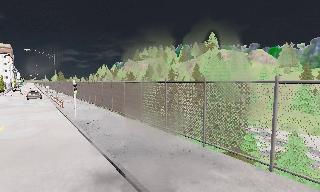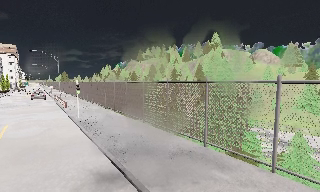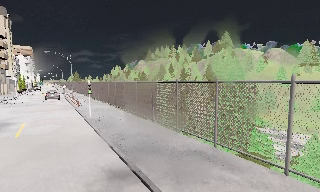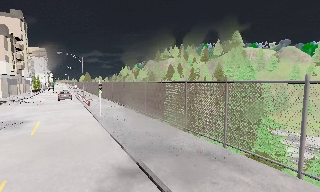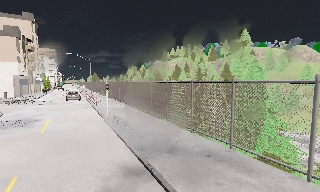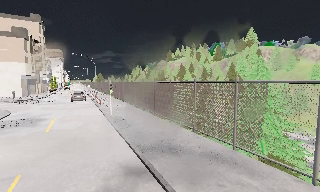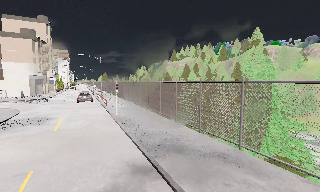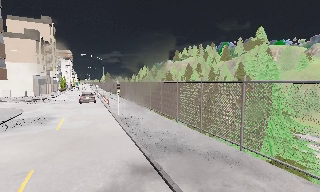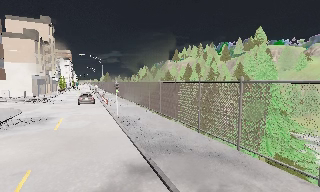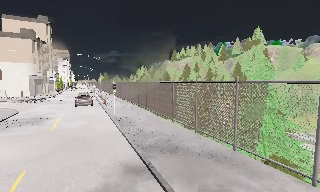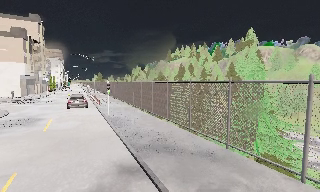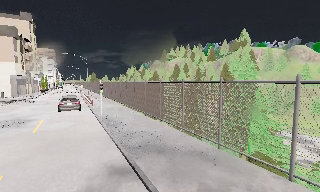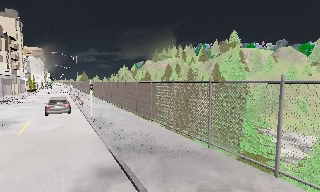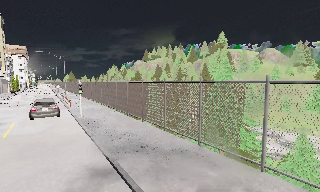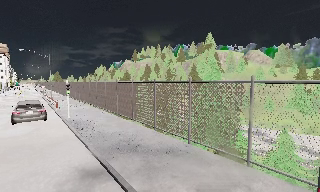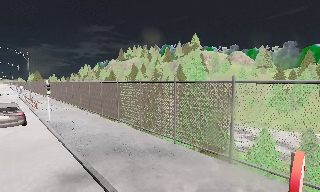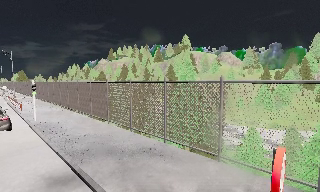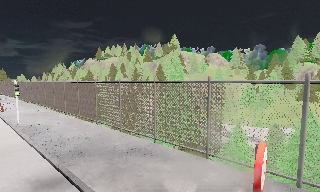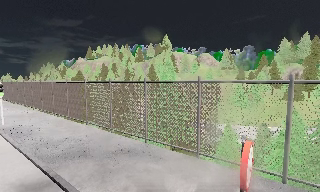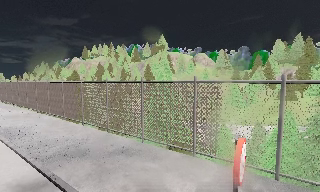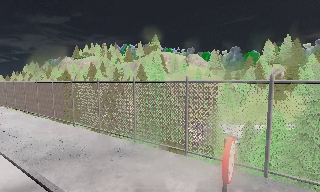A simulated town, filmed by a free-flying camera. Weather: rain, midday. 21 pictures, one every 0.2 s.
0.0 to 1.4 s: The camera pans to its left, which is counterclockwise from overhead, by about 15 degrees.
1.4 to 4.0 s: The camera pans to its right, which is clockwise from overhead, by about 35 degrees. It travels to its right, about 0.5 m, so close, fixed things drift to the left.
The film runs backward here.
